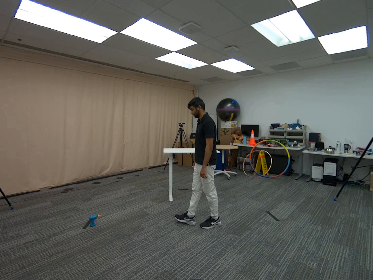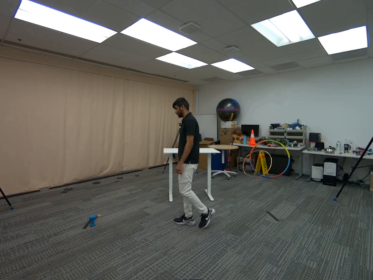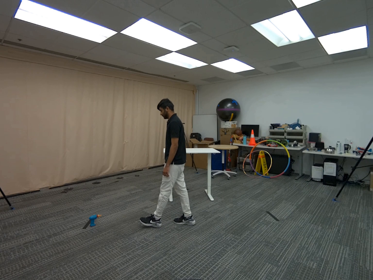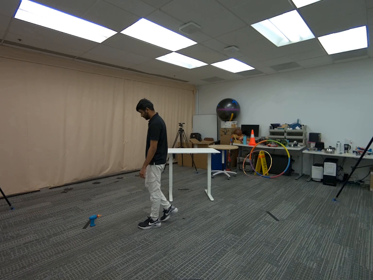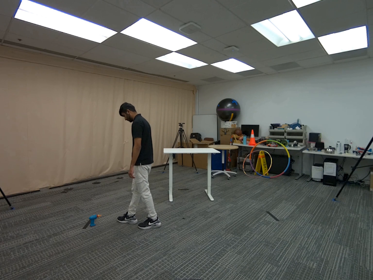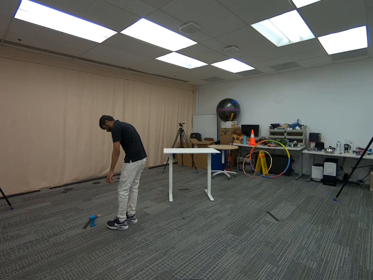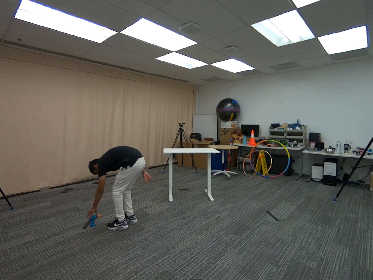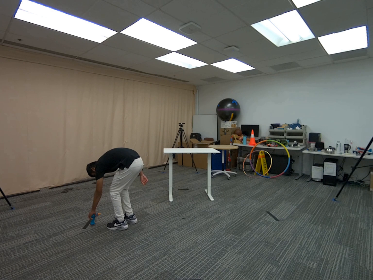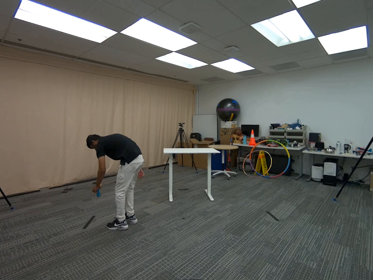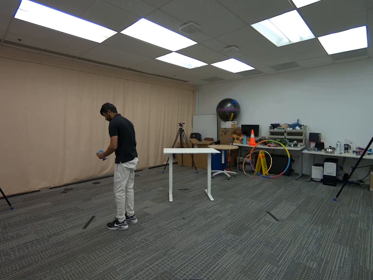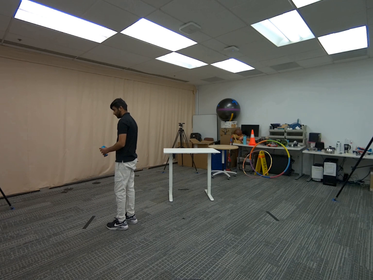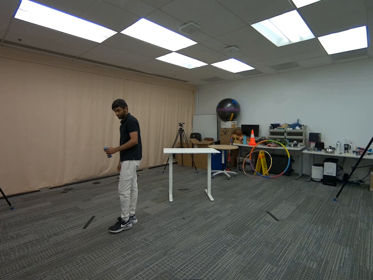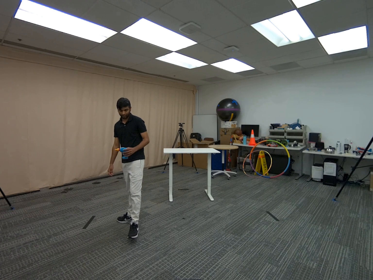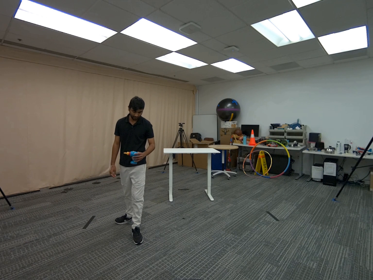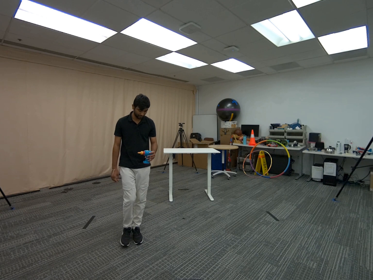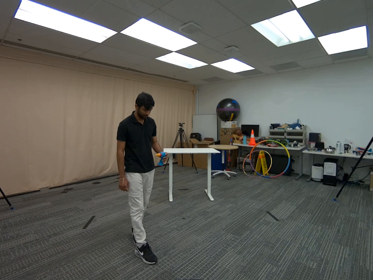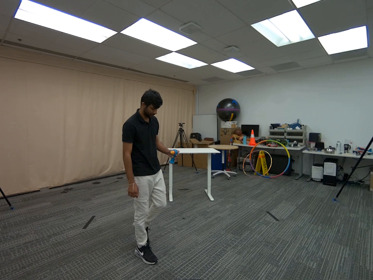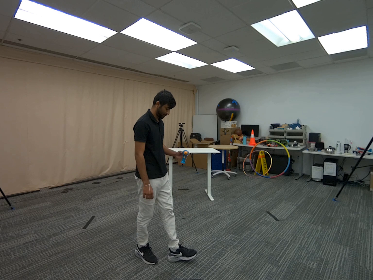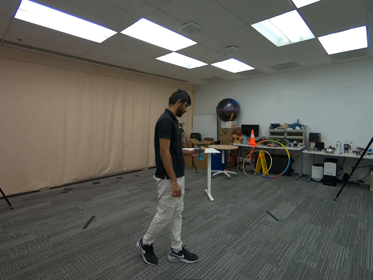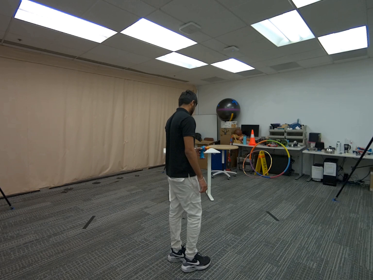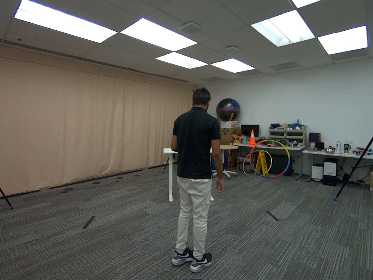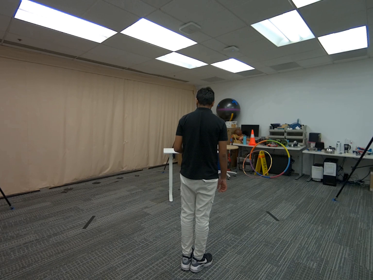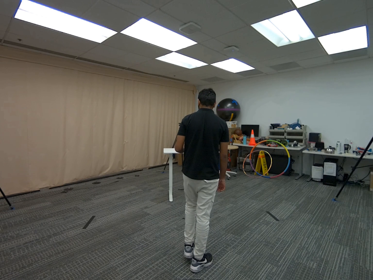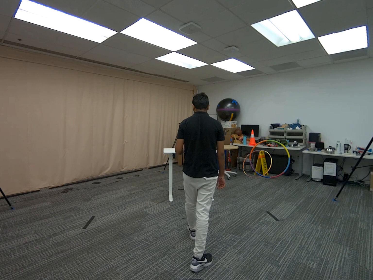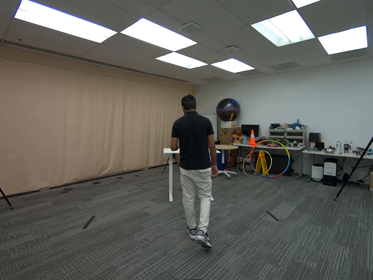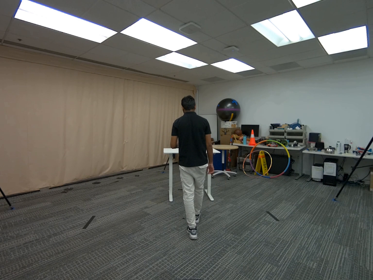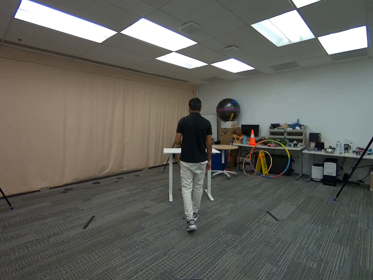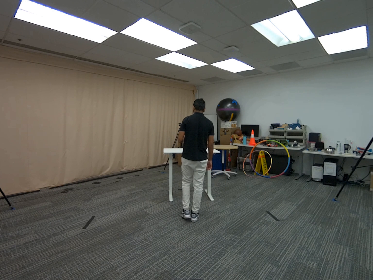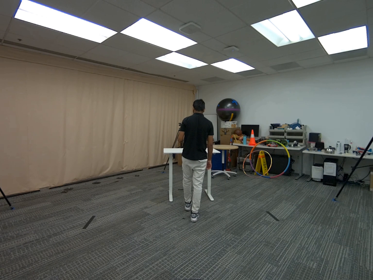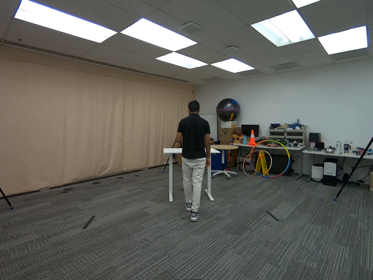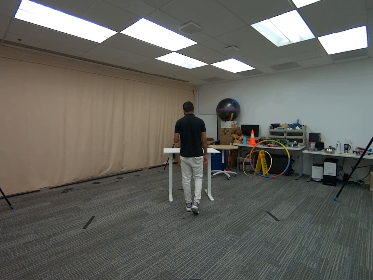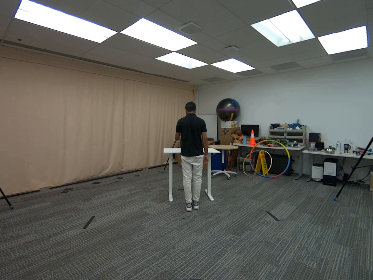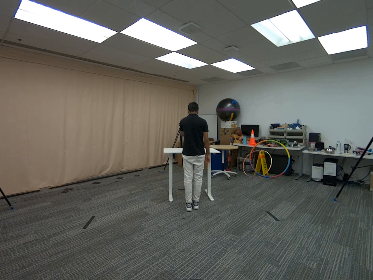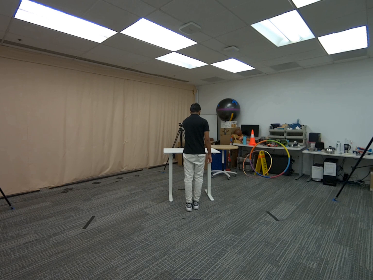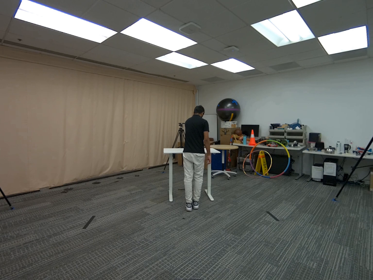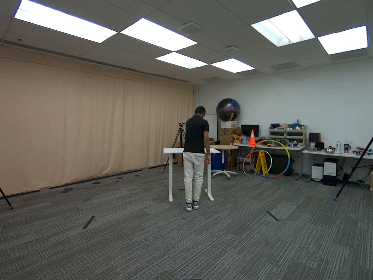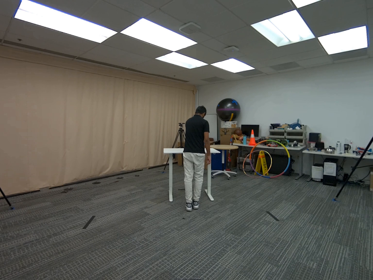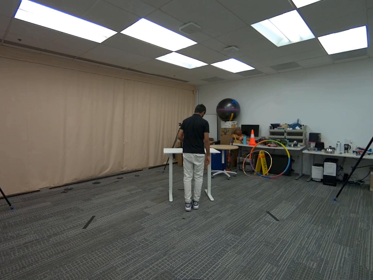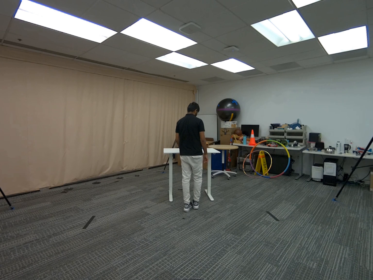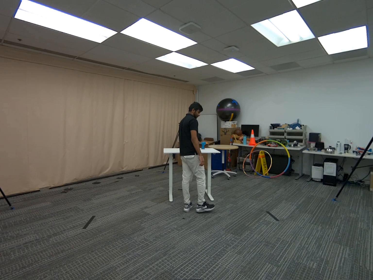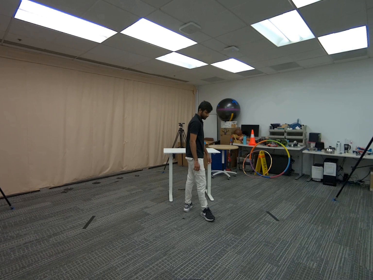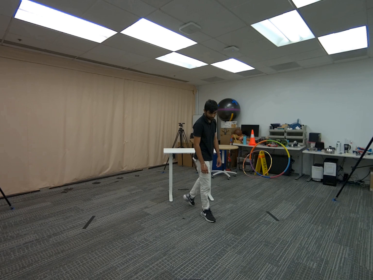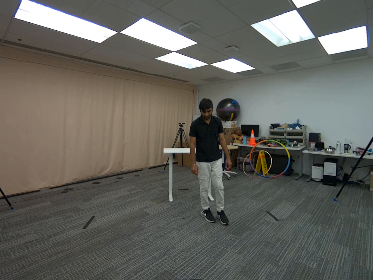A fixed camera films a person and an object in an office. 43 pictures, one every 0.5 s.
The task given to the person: Walk over to the toy drill on the ground and pick up the toy drill and place the toy drill on the white desk.
